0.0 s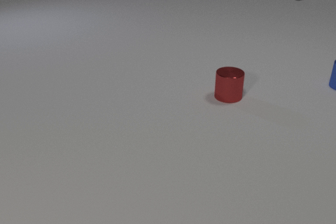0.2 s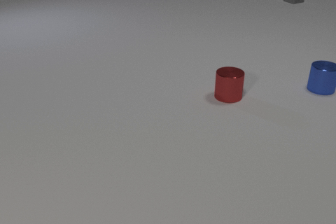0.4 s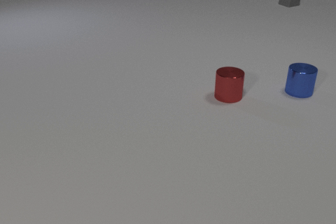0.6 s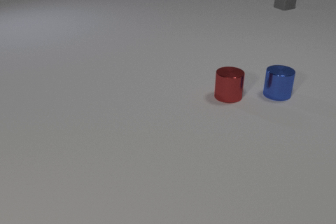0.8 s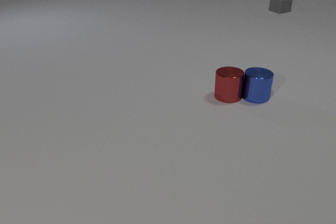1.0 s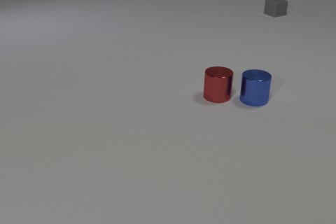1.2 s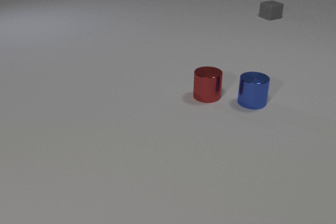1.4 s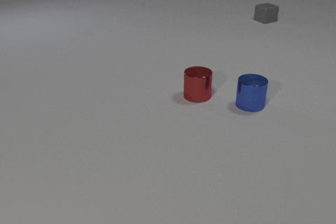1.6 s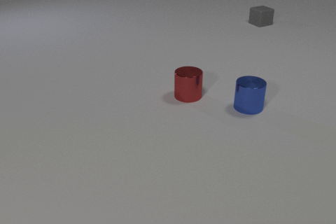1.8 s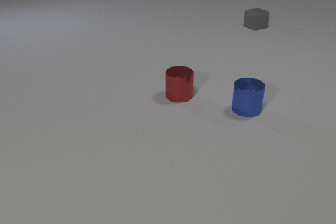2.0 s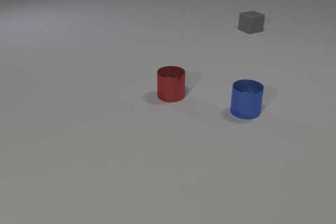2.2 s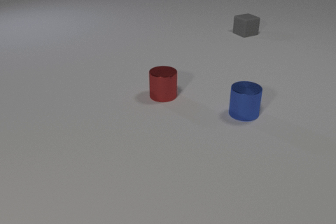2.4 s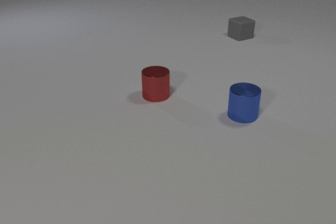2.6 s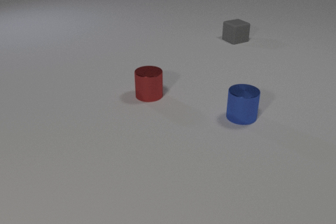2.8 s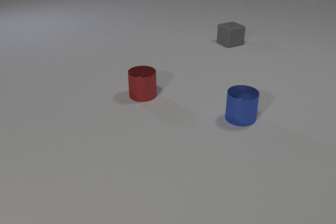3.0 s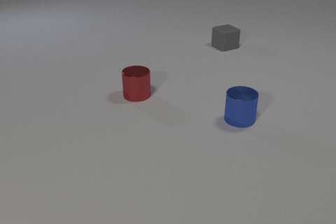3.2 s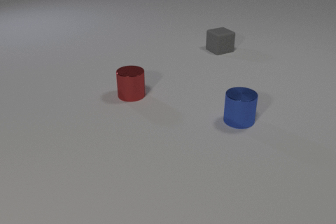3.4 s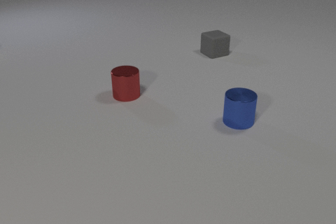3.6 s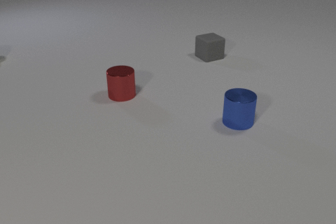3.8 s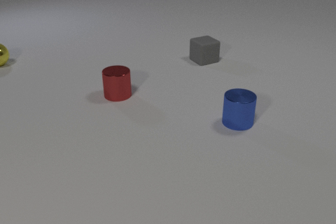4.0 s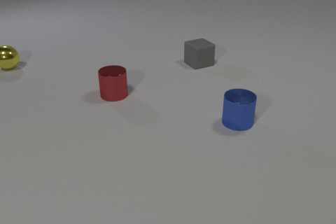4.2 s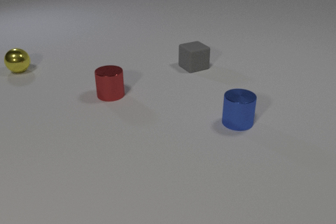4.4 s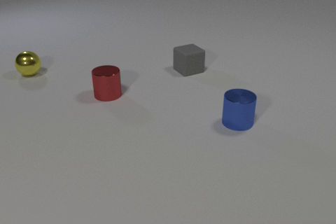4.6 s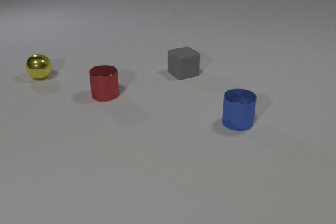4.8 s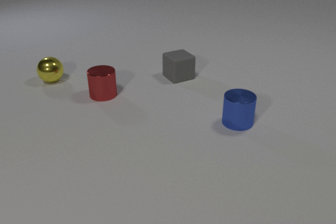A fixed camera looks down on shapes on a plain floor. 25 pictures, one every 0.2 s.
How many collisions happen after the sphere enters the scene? 0.
What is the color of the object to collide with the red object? blue.
What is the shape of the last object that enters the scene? sphere.
0.0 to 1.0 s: The blue metal cylinder slides to the left and toward the camera. The red metal cylinder slides to the left. The gray rubber cube slides toward the camera. The blue metal cylinder and the red metal cylinder collide.
1.0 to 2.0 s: The blue metal cylinder slides toward the camera. The red metal cylinder slides to the left. The gray rubber cube slides toward the camera.
2.0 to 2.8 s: The blue metal cylinder slides toward the camera. The red metal cylinder slides to the left. The gray rubber cube slides toward the camera and to the left.
2.8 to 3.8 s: The blue metal cylinder slides toward the camera. The red metal cylinder slides to the left. The yellow metal sphere comes in at the left edge, rolls toward the camera and to the right. The gray rubber cube slides toward the camera and to the left.
3.8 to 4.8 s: The red metal cylinder slides to the left. The yellow metal sphere rolls toward the camera and to the right. The gray rubber cube slides toward the camera and to the left.
